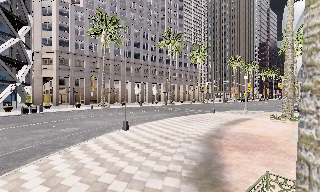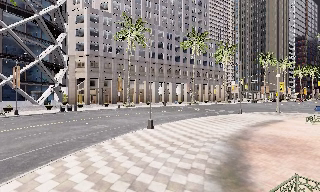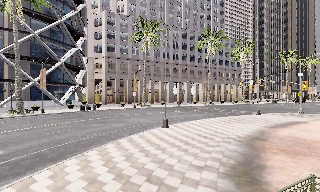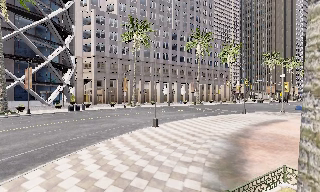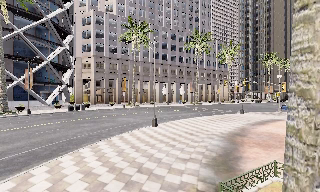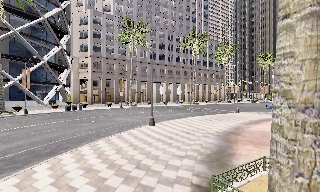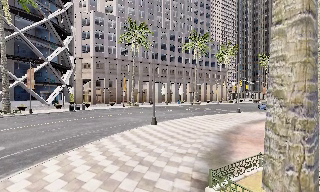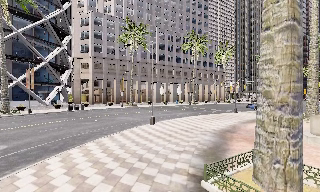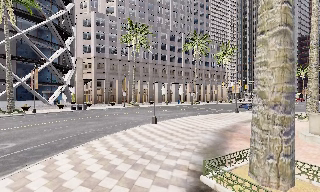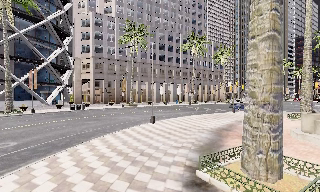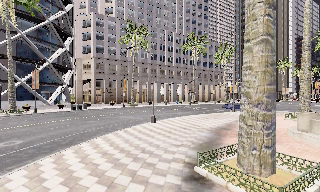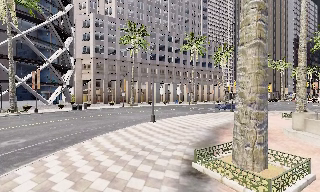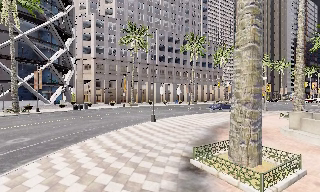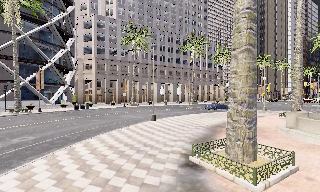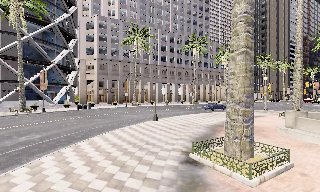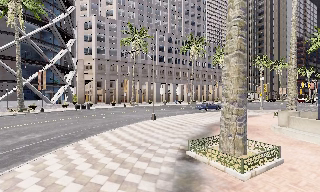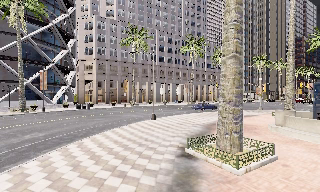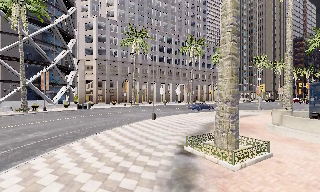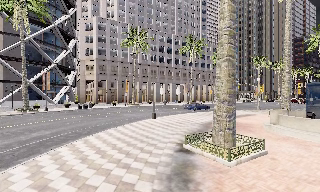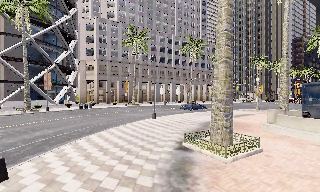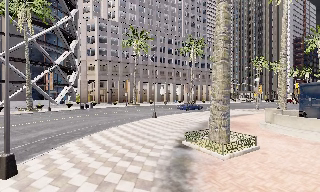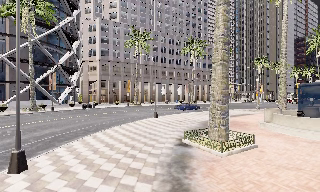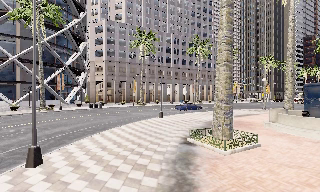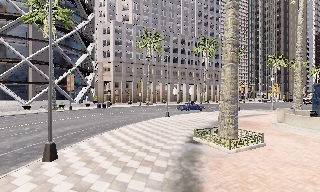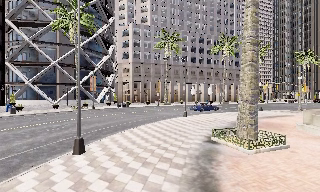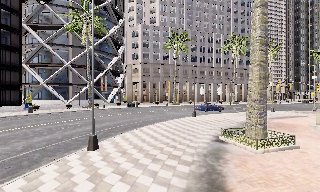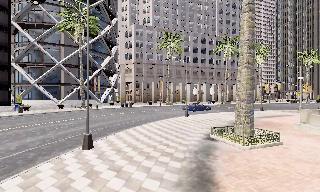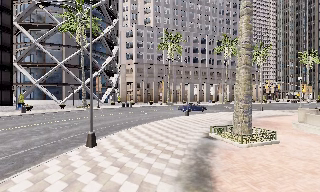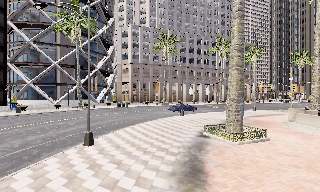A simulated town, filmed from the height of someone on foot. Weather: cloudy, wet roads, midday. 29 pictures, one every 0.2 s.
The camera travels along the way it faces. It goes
backward.
0.0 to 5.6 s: The camera swings to its left by about 20 degrees, and the scene slides to the right. It travels backward, about 9 m, so what stands in front gets smaller.
The film runs backward here.
